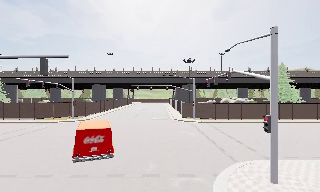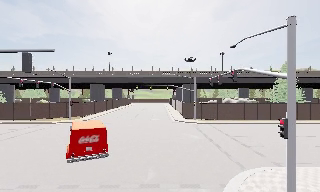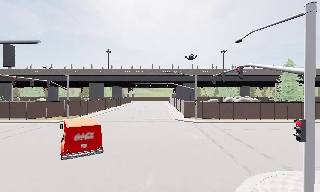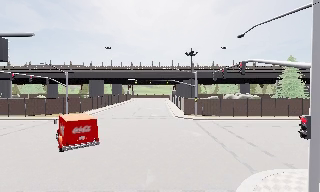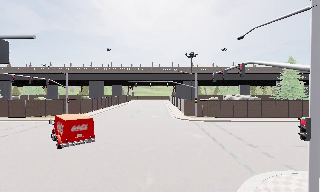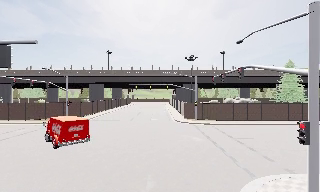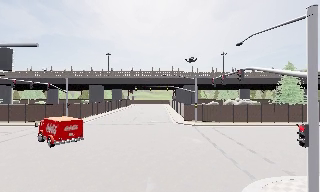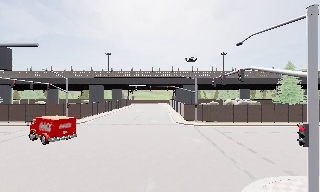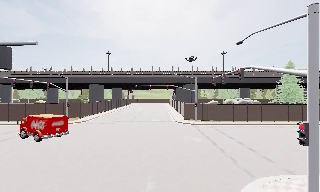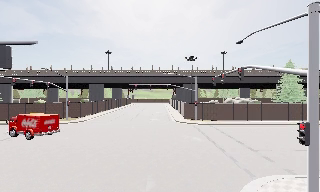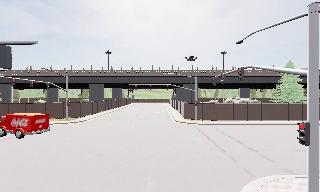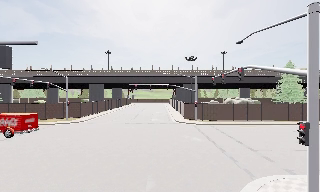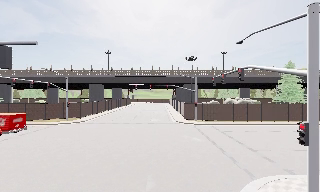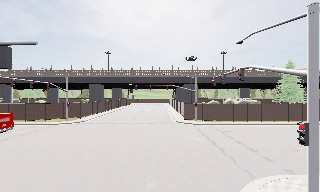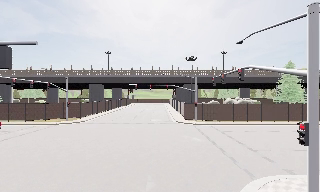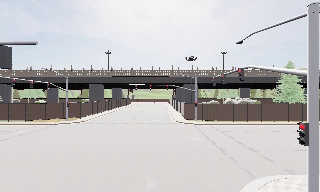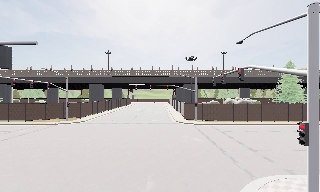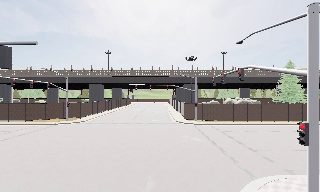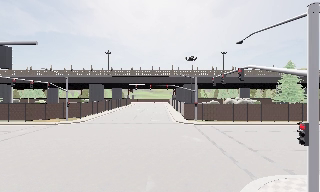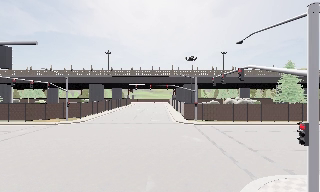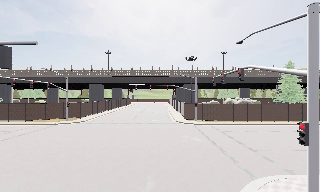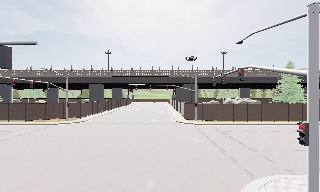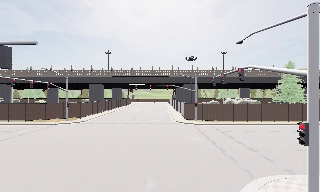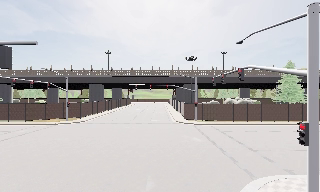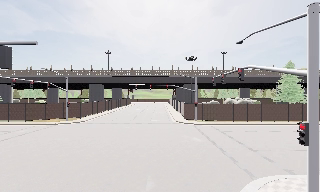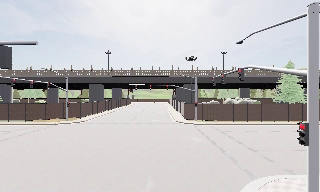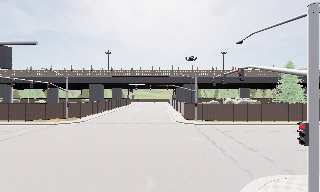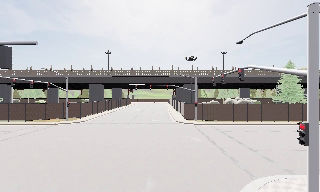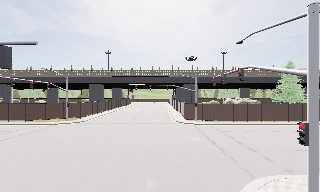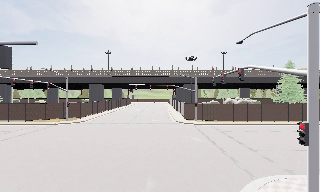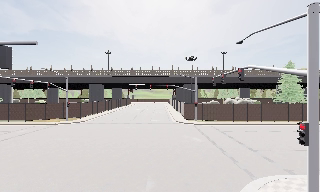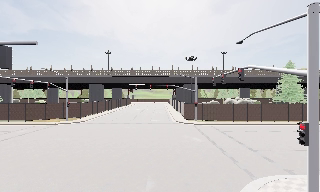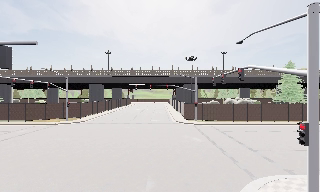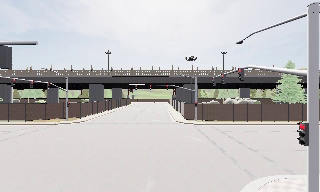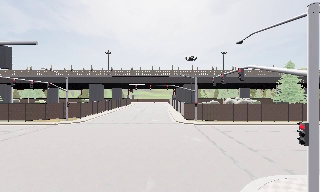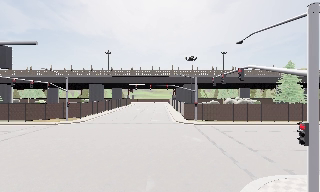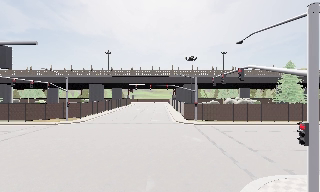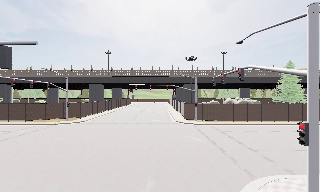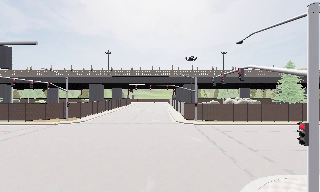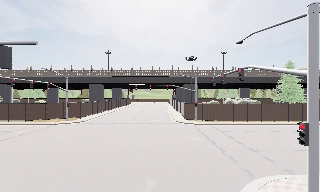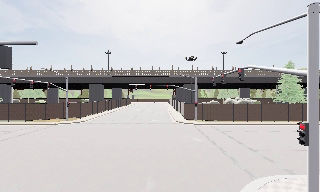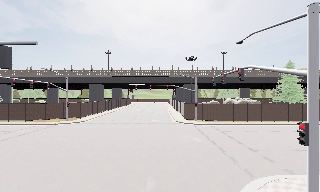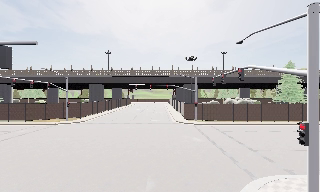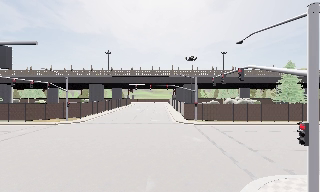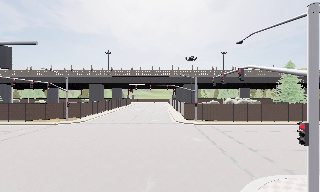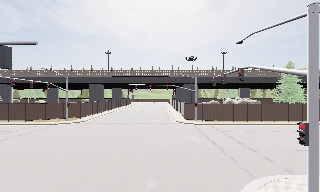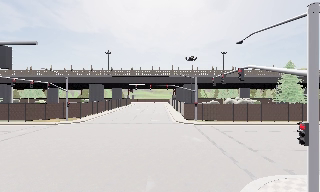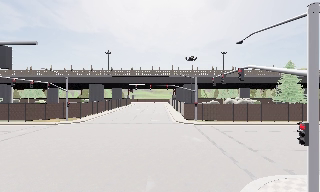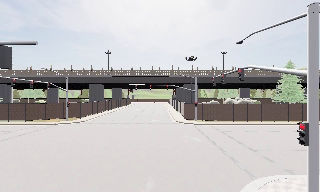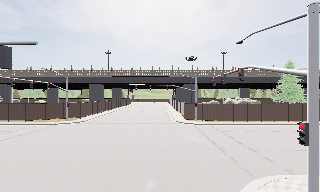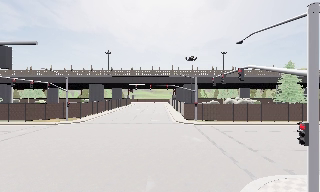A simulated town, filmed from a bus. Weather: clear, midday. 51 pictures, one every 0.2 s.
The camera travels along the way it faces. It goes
forward.
0.0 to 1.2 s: The camera travels forward, about 2 m, so what stands in front looms larger. It loses speed.
1.2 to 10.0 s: The camera keeps its place and its aim.
The film runs forward here.
